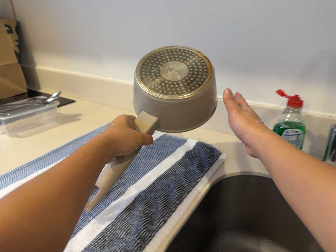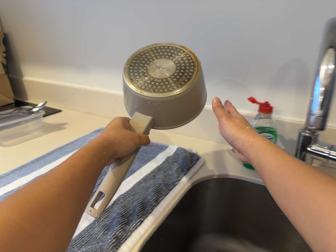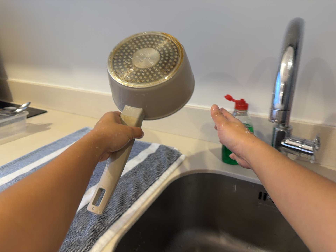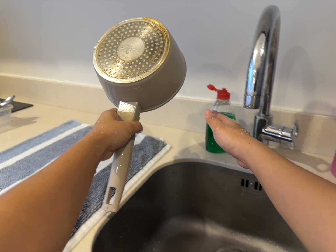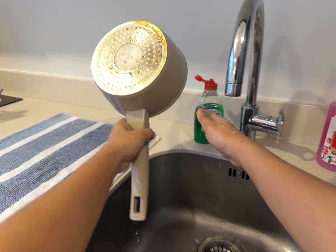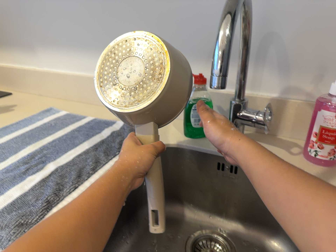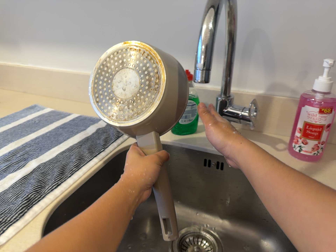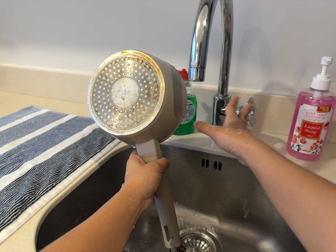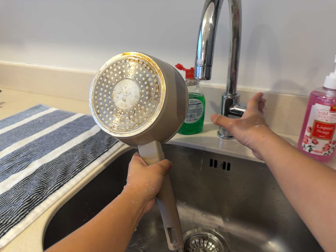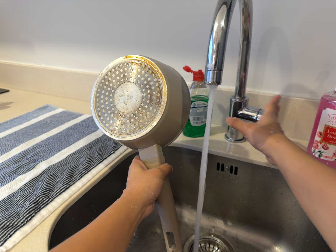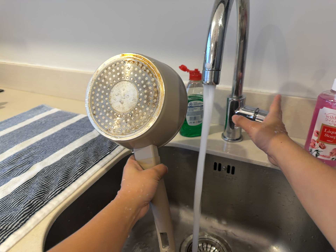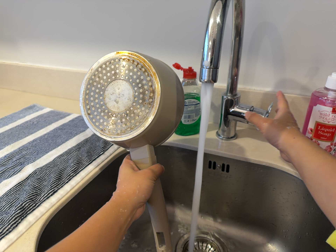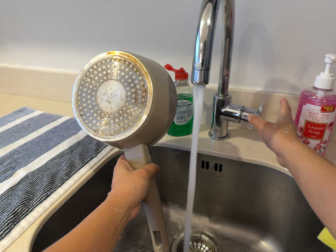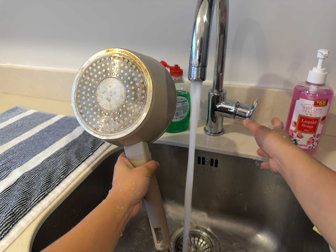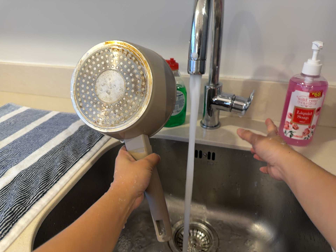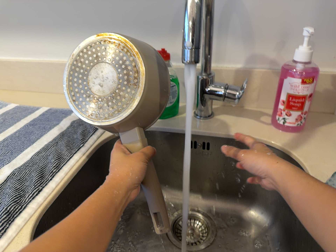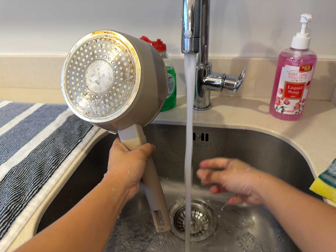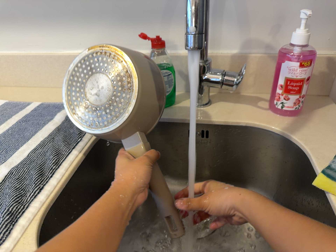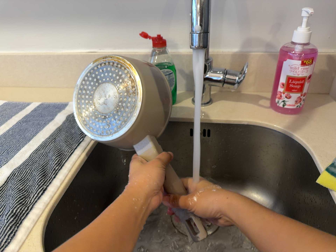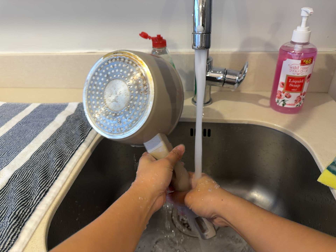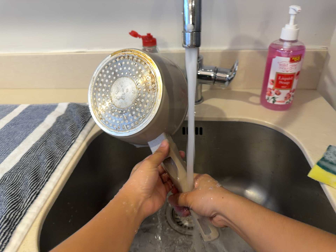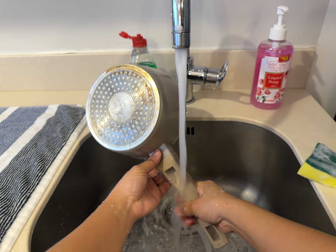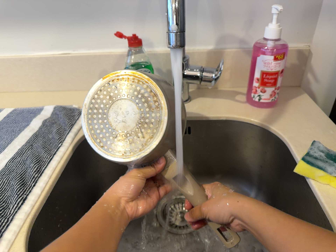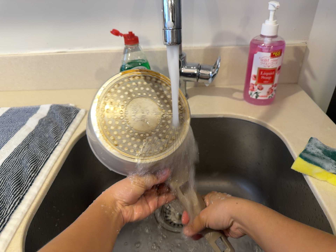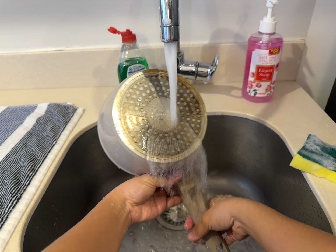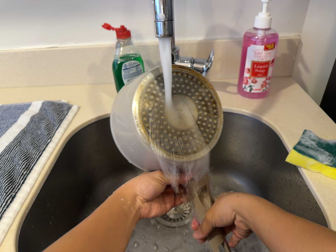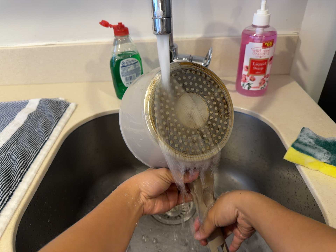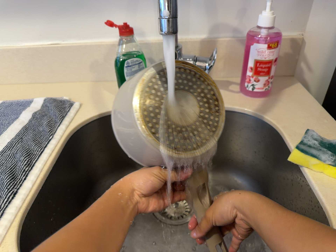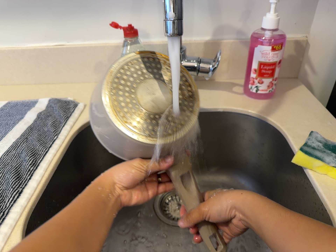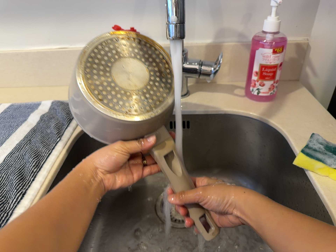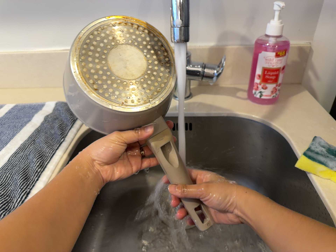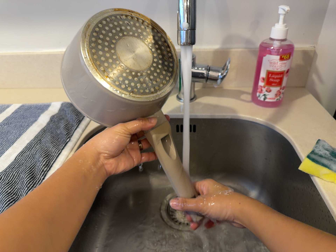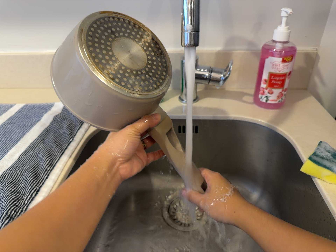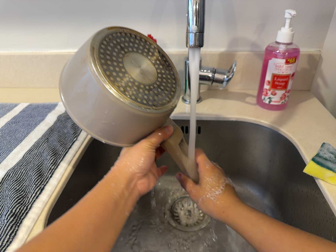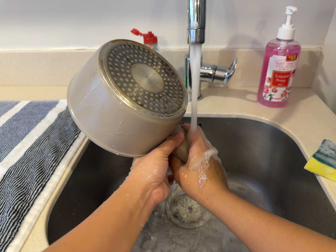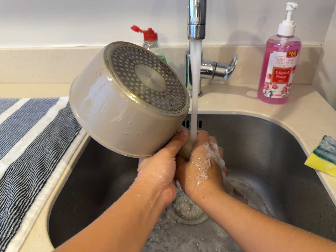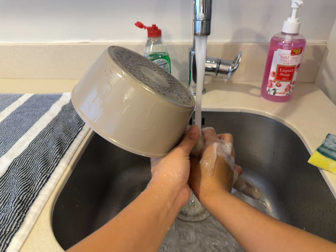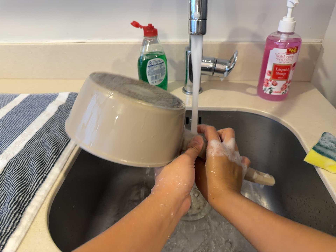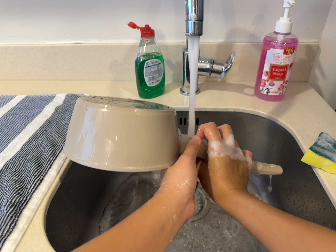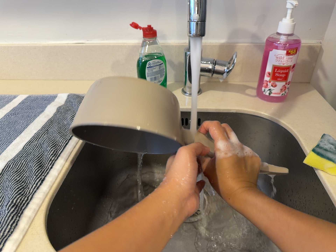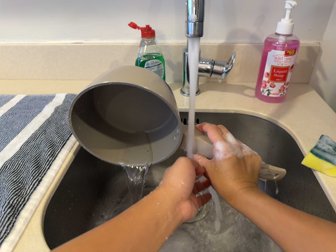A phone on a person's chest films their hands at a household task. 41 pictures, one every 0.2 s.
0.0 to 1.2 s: The camera travels to its right, about 14 cm, so close, fixed things drift to the left.
1.2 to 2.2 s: The camera shifts only a little, or ends up much as it began.
2.2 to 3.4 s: The camera rolls about its line of sight by about 10 degrees, and the scene rotates counterclockwise.
3.4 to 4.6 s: The camera shifts only a little, or ends up much as it began.
4.6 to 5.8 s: The camera keeps its place and its aim.
5.8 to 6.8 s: The camera shifts only a little, or ends up much as it began.
6.8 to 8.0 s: The camera keeps its place and its aim.
The film runs backward here.
